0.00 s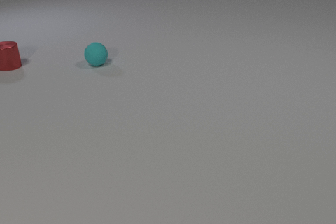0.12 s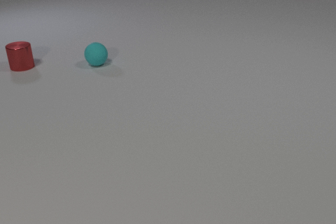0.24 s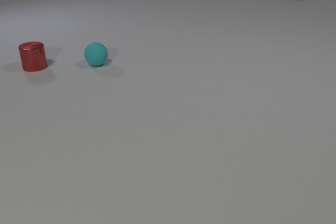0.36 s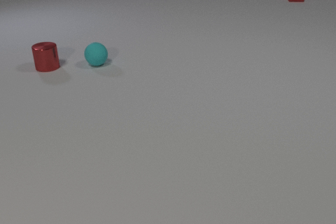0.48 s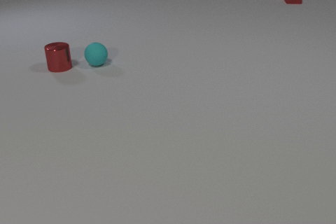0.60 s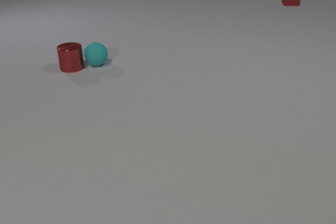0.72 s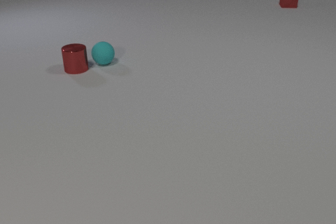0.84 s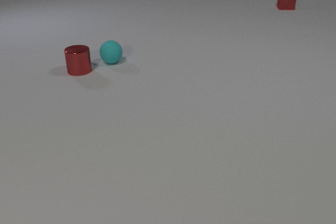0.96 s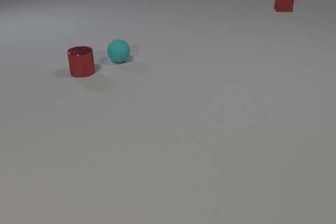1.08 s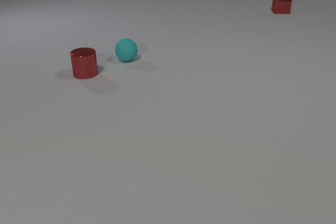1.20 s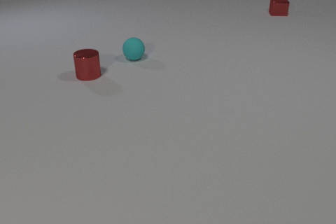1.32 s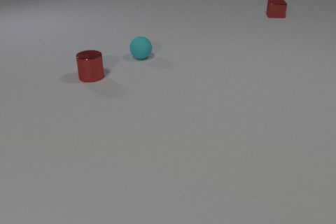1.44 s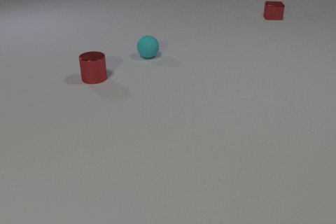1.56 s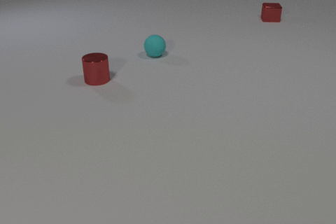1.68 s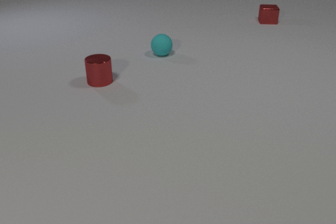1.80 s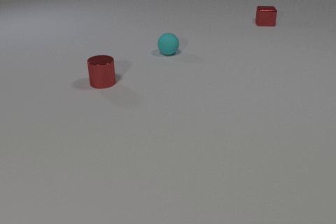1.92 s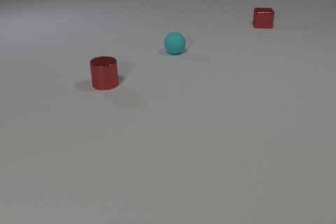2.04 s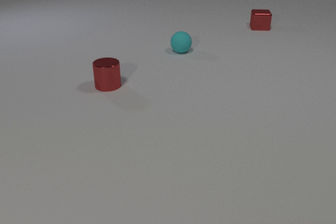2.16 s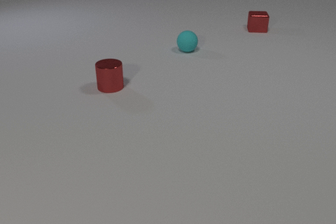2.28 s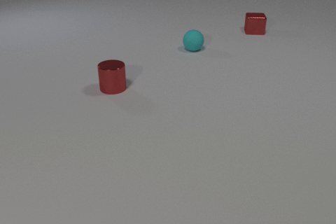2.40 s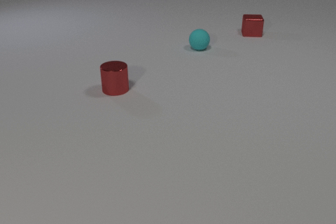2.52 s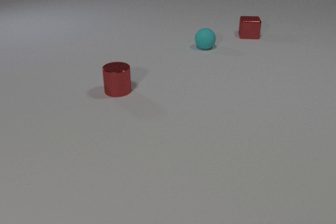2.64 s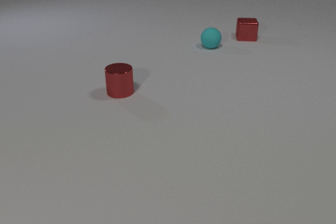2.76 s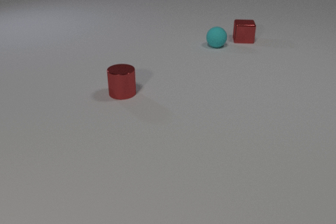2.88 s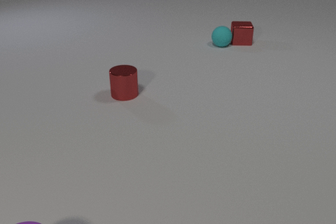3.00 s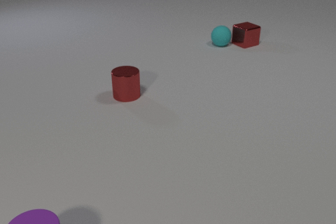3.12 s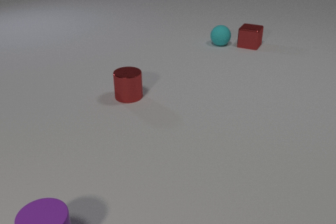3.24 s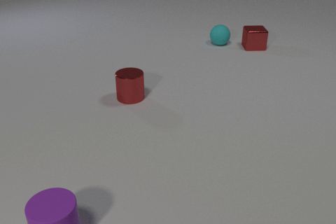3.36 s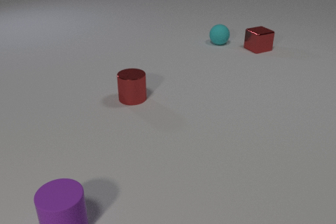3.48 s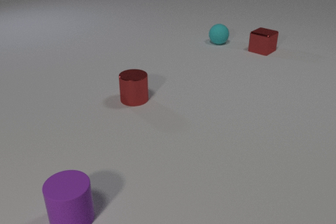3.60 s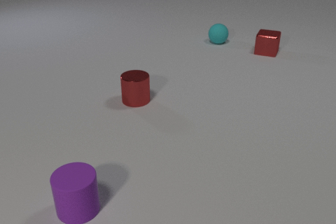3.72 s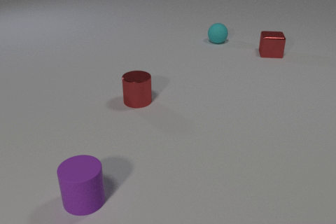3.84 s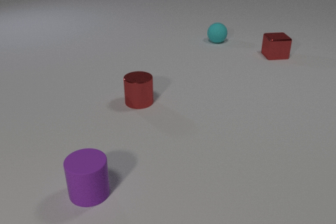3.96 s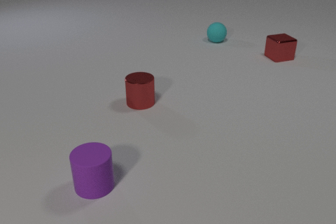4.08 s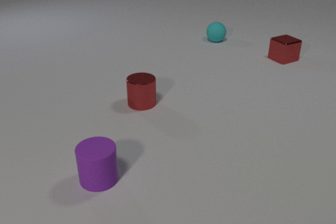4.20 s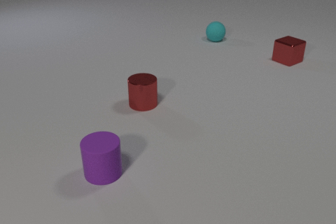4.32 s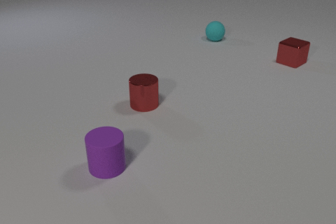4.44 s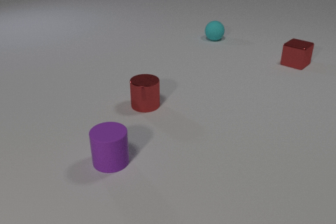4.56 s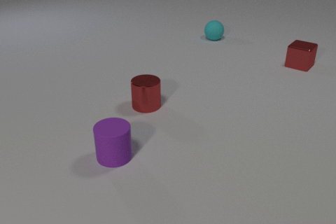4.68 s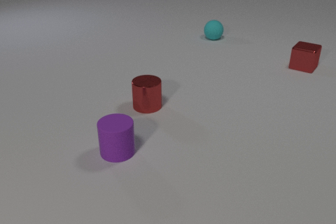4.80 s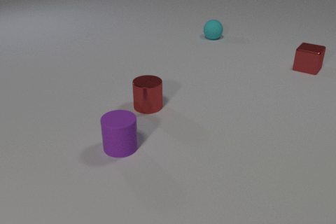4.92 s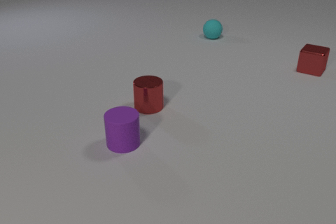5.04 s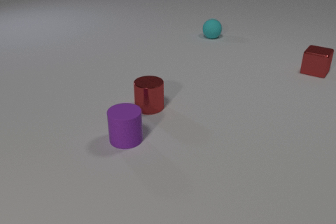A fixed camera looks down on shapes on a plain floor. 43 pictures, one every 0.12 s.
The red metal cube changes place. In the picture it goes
toward the camera.
The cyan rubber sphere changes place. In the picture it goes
to the right.
0.00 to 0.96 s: The red metal cylinder slides to the right and toward the camera. The cyan rubber sphere rolls to the right. The red metal cube slides toward the camera. The red metal cylinder and the cyan rubber sphere collide.
0.96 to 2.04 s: The red metal cylinder slides toward the camera and to the right. The cyan rubber sphere rolls to the right. The red metal cube slides toward the camera.
2.04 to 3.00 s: The red metal cylinder slides toward the camera and to the right. The cyan rubber sphere rolls to the right and away from the camera. The red metal cube slides toward the camera. The purple rubber cylinder comes in at the bottom edge, slides away from the camera. The cyan rubber sphere and the red metal cube collide.
3.00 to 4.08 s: The red metal cylinder slides toward the camera and to the right. The cyan rubber sphere rolls away from the camera and to the left. The red metal cube slides to the right and toward the camera. The purple rubber cylinder slides away from the camera and to the right.
4.08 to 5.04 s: The red metal cylinder slides toward the camera and to the right. The cyan rubber sphere rolls away from the camera and to the left. The red metal cube slides to the right and toward the camera. The purple rubber cylinder slides away from the camera and to the right.
What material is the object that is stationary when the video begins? rubber.
What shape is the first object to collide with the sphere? cylinder.
How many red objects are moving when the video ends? 2.
